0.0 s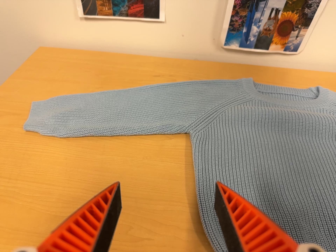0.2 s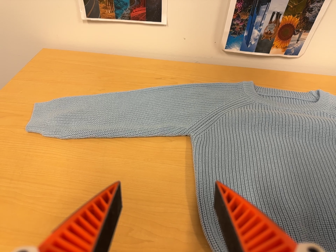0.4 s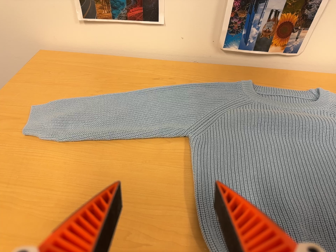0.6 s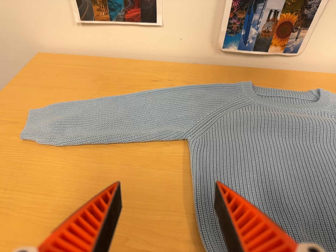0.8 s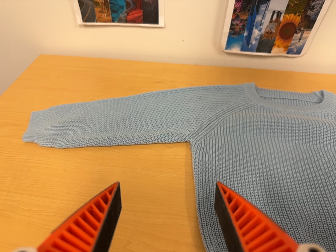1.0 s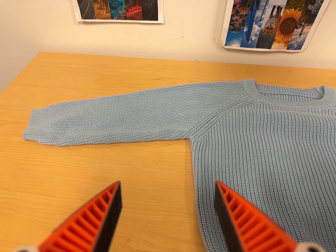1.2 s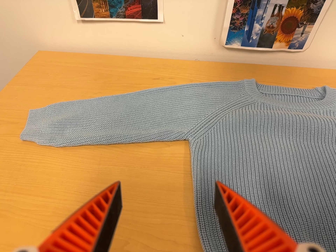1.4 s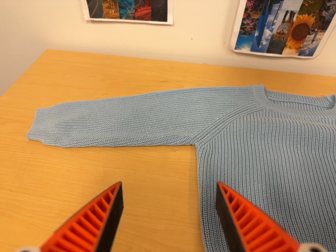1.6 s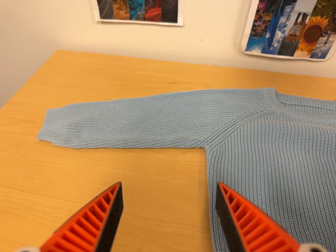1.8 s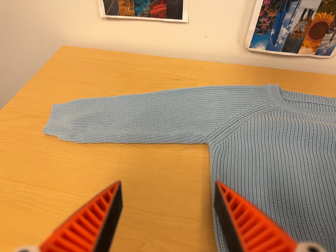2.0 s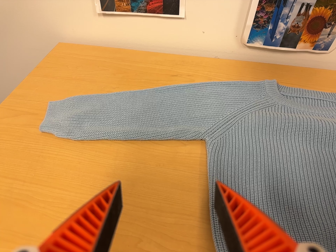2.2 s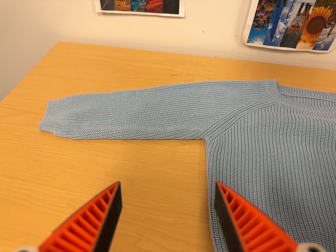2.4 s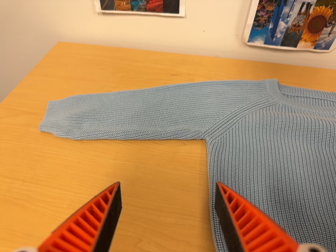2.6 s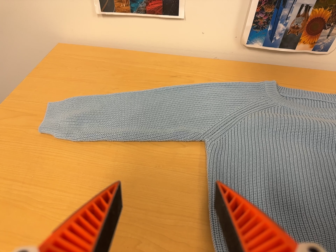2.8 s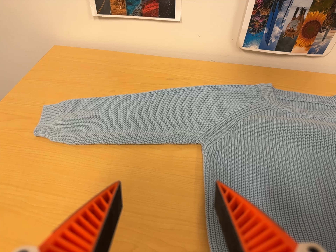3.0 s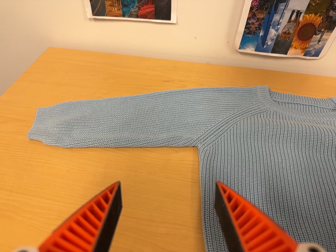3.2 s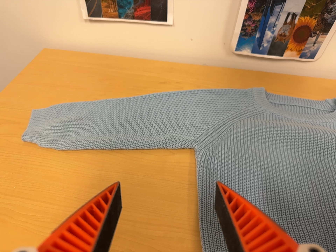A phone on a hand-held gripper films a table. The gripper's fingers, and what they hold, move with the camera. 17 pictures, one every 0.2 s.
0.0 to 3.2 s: The camera shifts only a little, or ends up much as it began.
The film runs forward here.
